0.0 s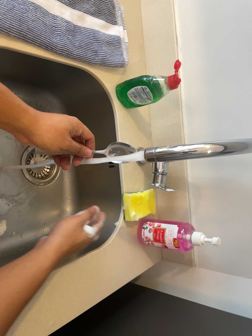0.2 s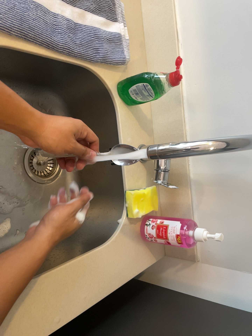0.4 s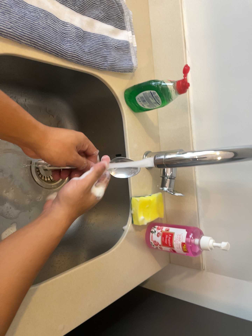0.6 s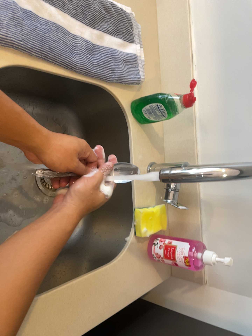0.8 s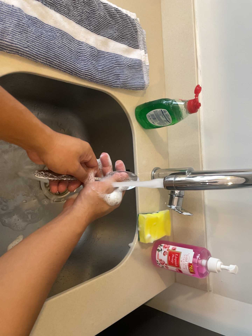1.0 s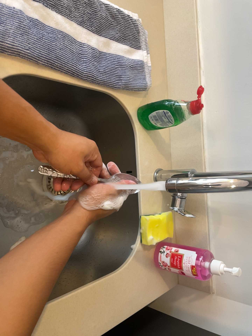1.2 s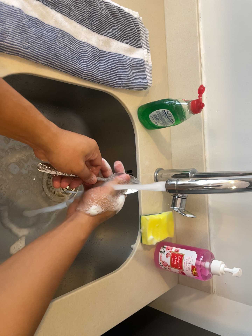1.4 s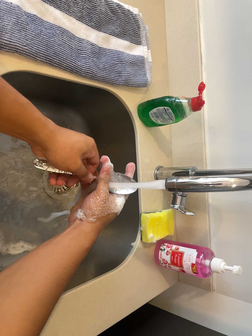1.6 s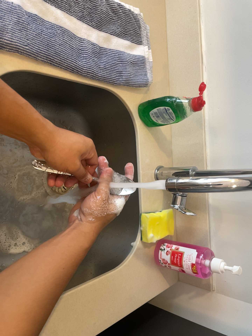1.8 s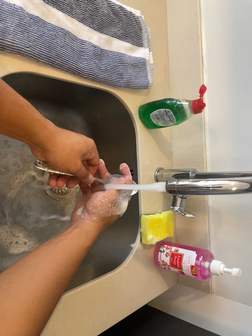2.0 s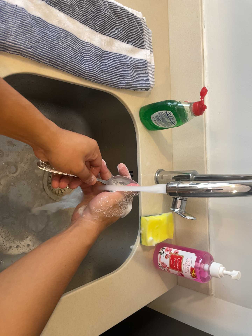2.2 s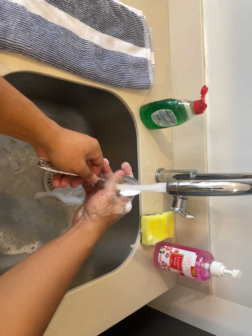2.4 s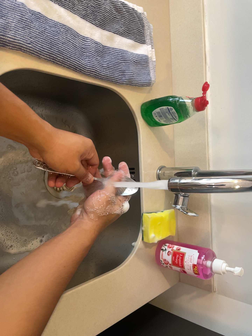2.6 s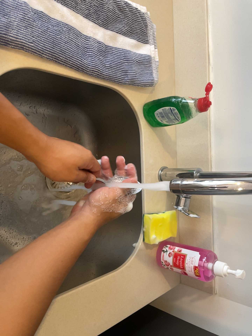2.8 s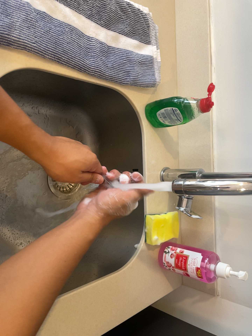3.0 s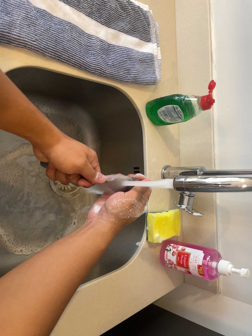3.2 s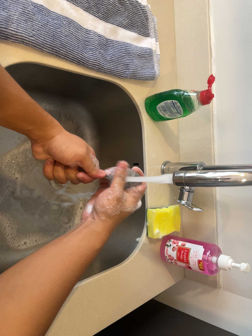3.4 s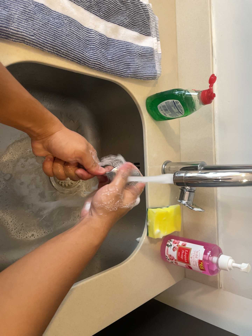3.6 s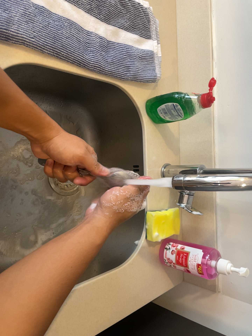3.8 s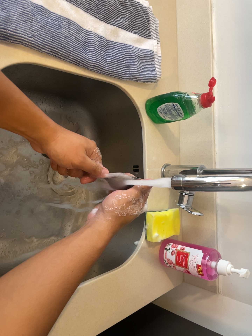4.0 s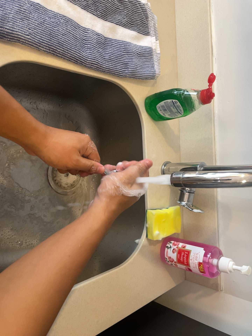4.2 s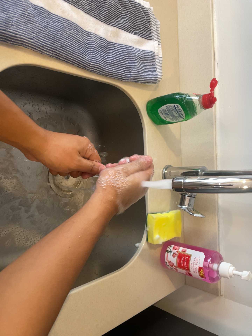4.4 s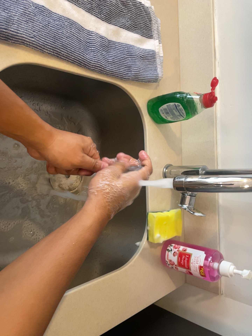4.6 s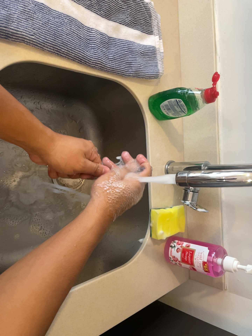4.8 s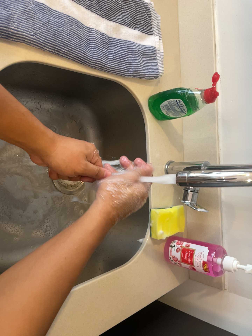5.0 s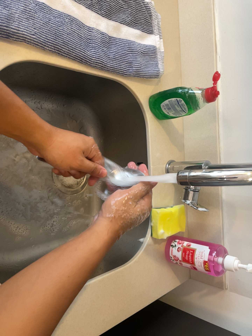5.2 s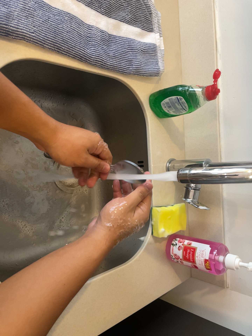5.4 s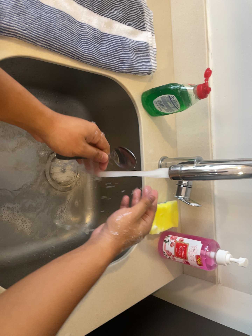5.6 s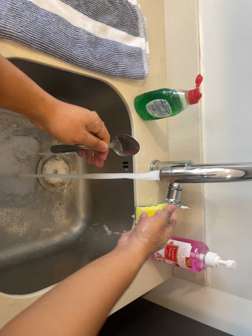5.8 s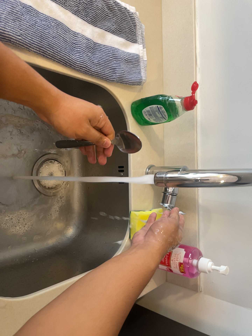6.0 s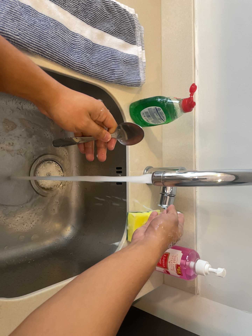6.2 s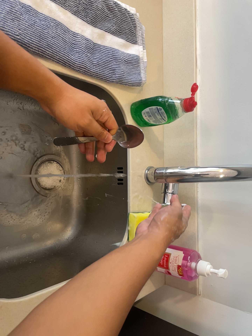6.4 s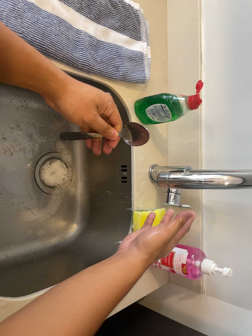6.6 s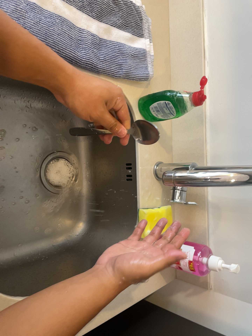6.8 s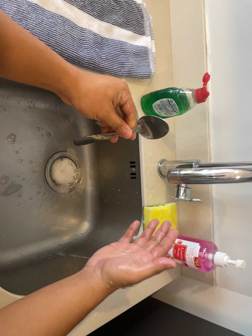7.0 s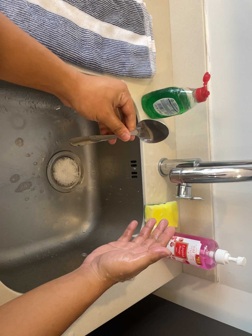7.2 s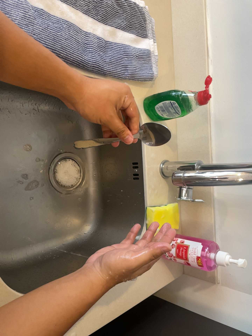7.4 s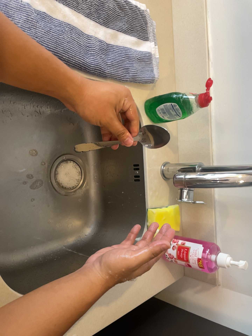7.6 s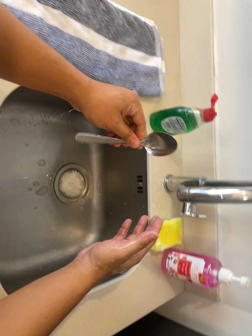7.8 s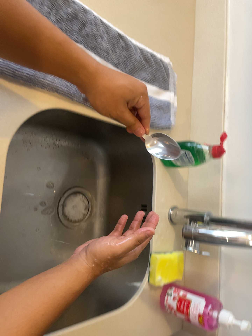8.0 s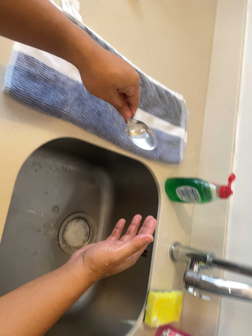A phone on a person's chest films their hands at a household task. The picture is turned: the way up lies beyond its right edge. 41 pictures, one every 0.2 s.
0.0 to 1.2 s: The camera shifts only a little, or ends up much as it began.
1.2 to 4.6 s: The camera shifts only a little, or ends up much as it began.
4.6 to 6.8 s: The camera shifts only a little, or ends up much as it began.
6.8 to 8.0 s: The camera travels toward the top of its view, about 6 cm, so close, fixed things drift downward. Its aim tips toward the top of its view by about 10 degrees, and the scene shifts downward. It rolls about its line of sight by about 10 degrees, and the scene rotates clockwise.
The film runs forward here.
